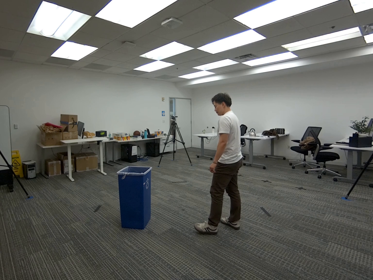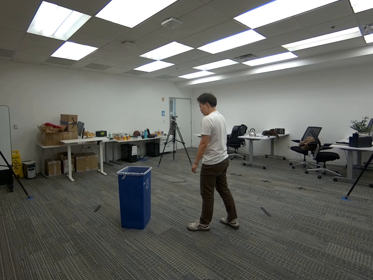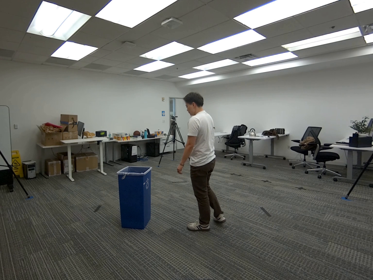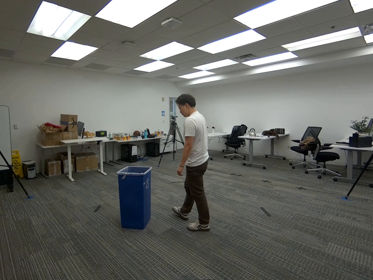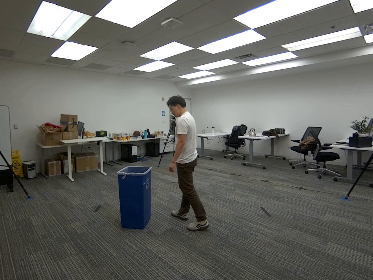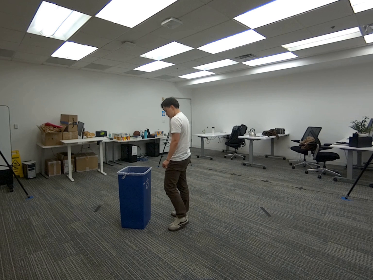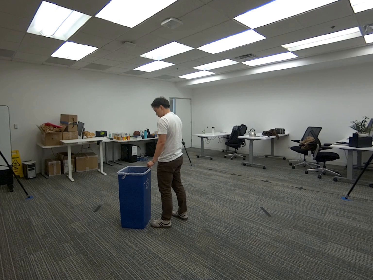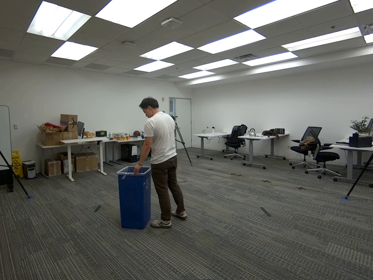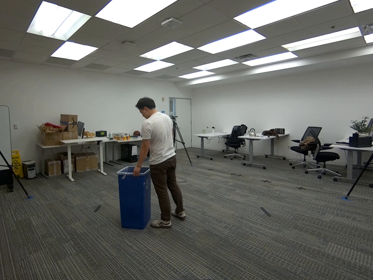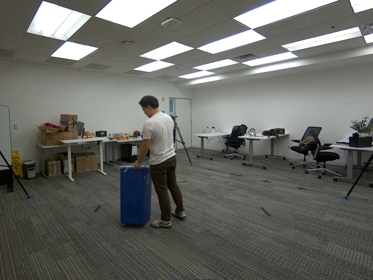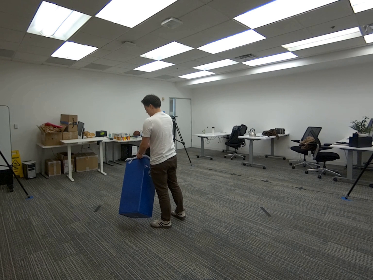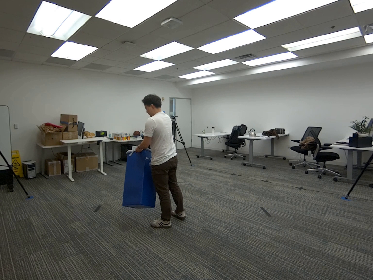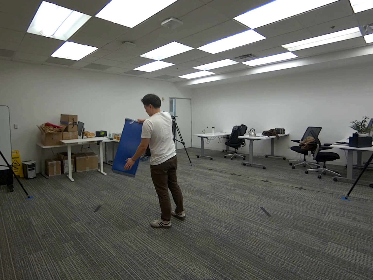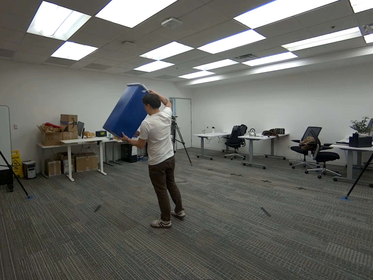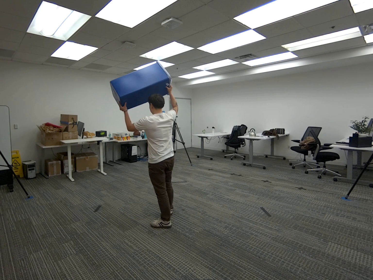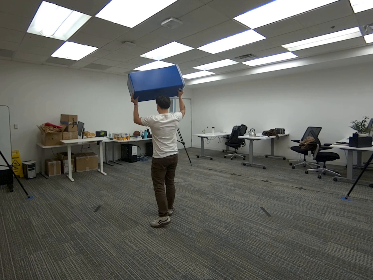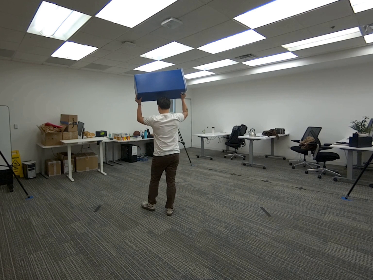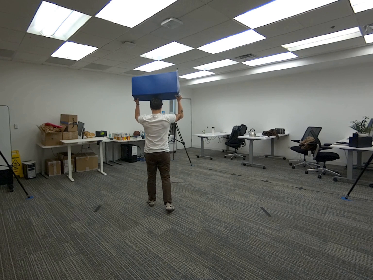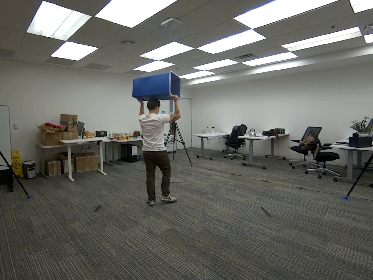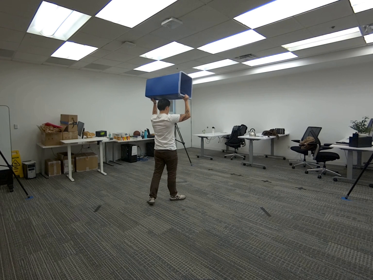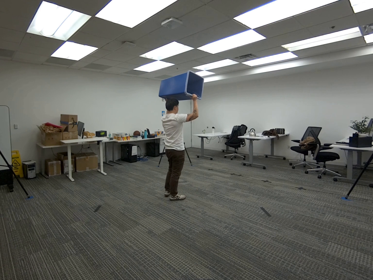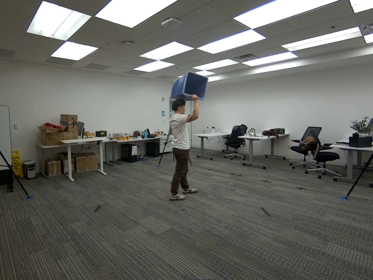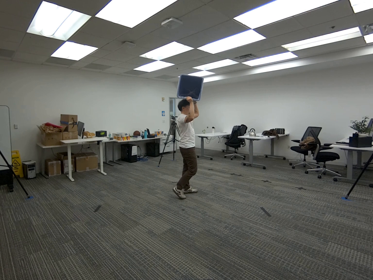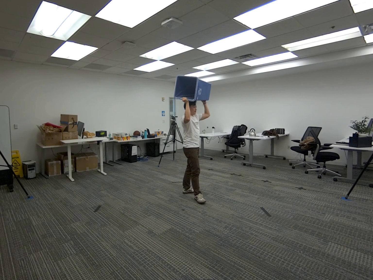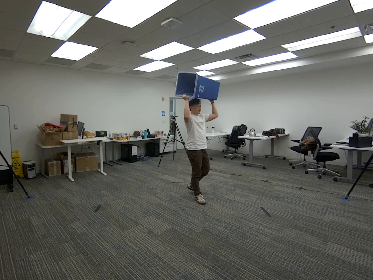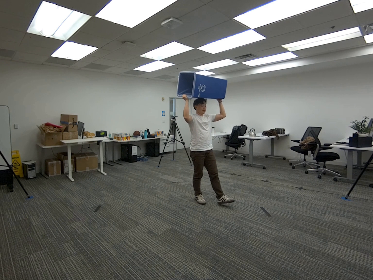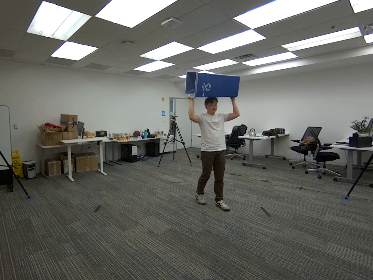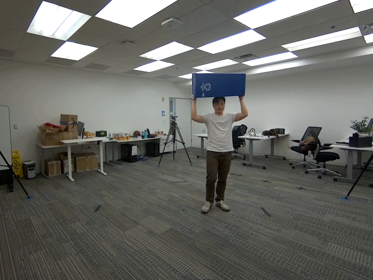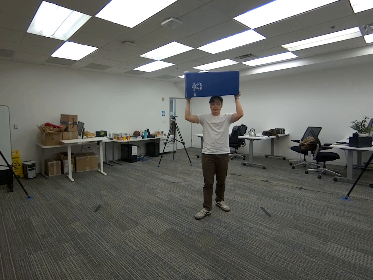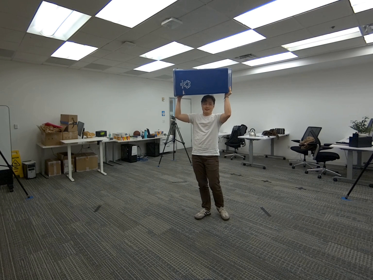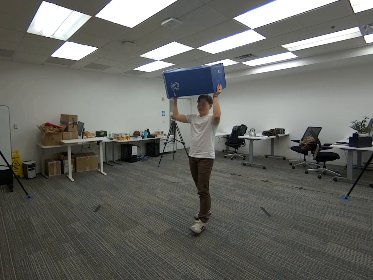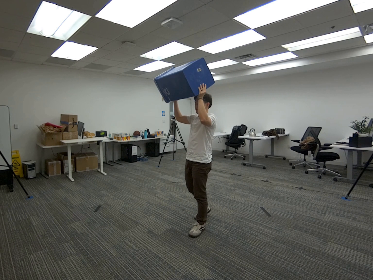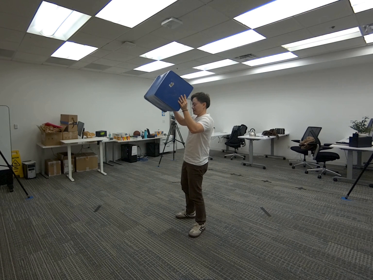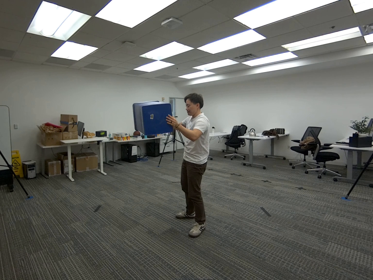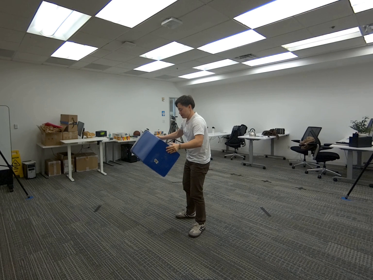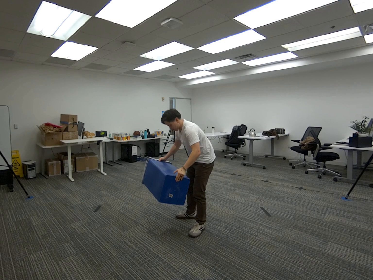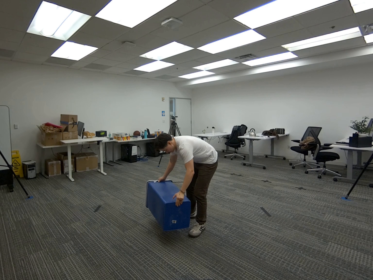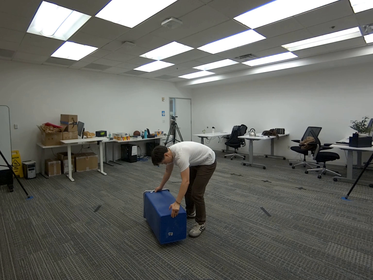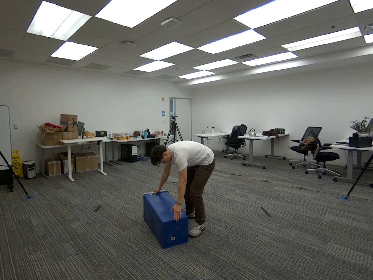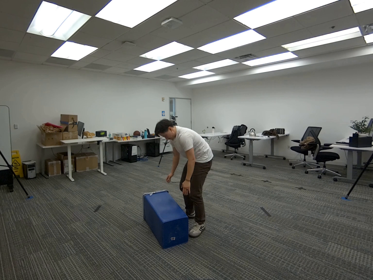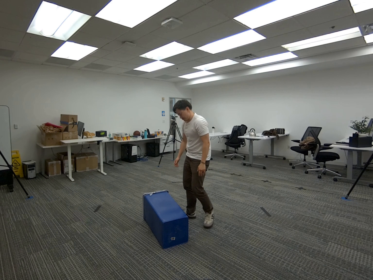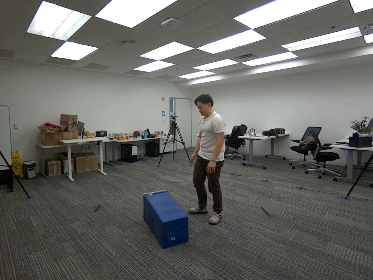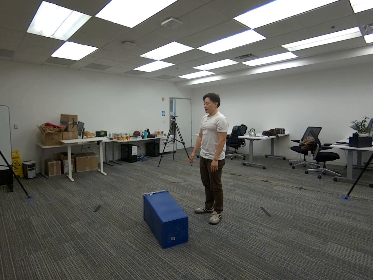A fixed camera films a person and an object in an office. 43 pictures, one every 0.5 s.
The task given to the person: Walk over to the blue trash can and lift and place the trash can on its side.
